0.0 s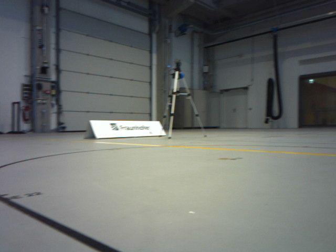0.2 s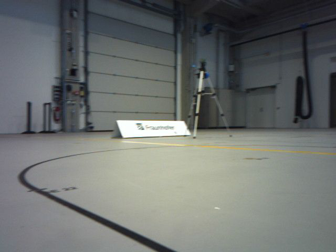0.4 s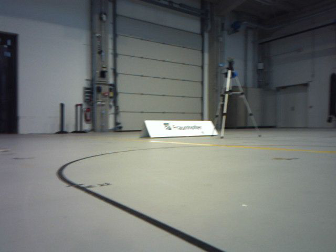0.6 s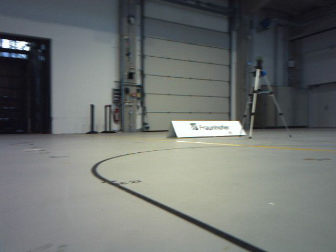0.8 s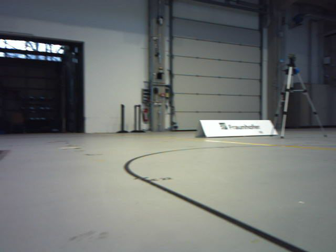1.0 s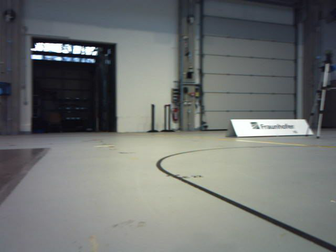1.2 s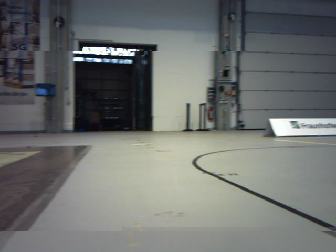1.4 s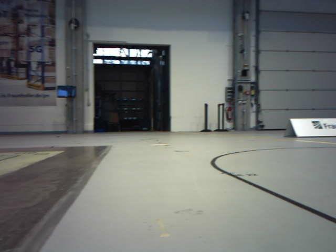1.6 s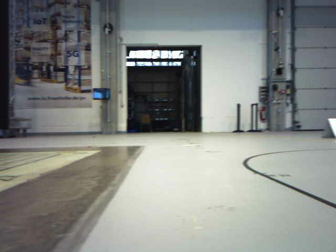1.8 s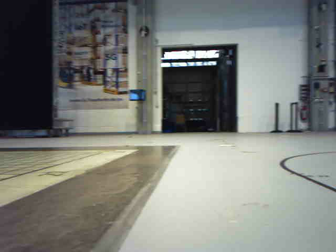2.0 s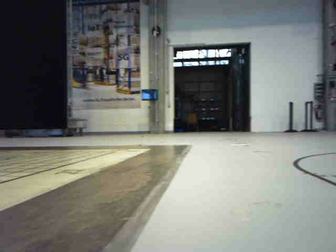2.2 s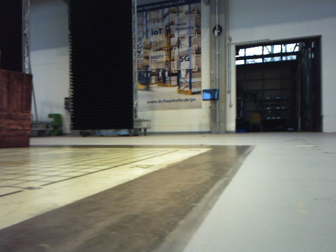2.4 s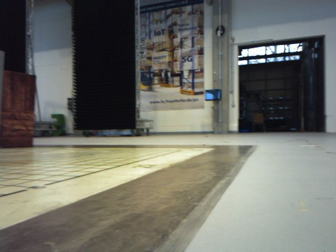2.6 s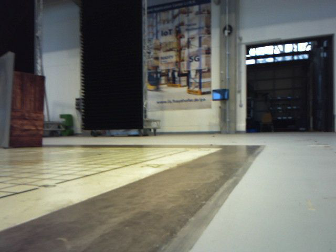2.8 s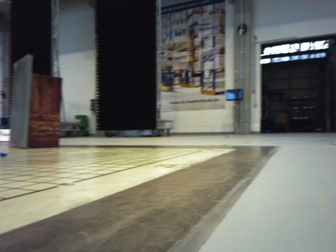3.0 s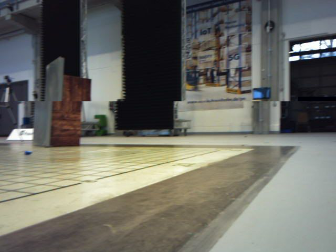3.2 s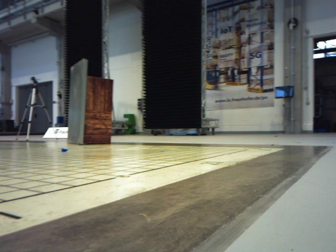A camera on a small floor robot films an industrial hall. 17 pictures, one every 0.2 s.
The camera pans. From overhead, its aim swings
counterclockwise.
The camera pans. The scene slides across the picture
to the right.
0.0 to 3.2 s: The camera swings to its left by about 80 degrees, and the scene slides to the right. It travels backward, about 0.5 m.
The film runs backward here.
